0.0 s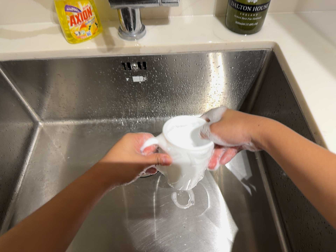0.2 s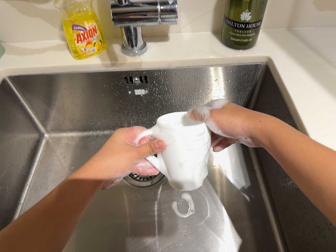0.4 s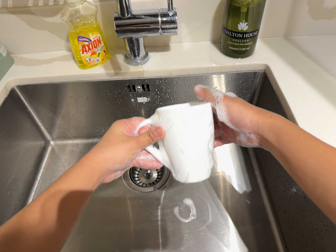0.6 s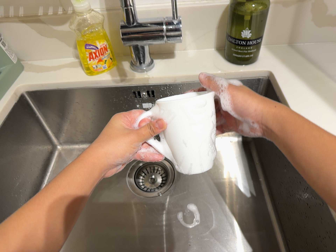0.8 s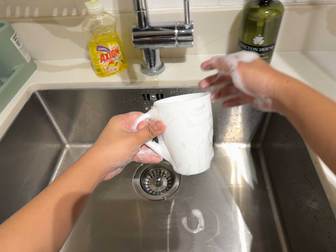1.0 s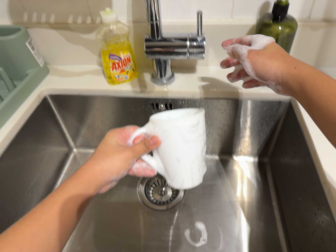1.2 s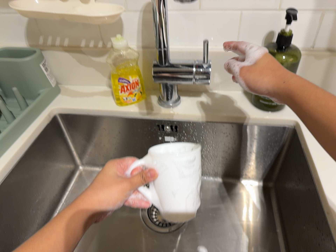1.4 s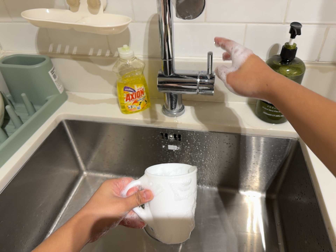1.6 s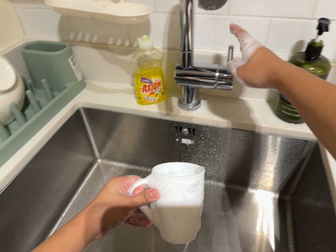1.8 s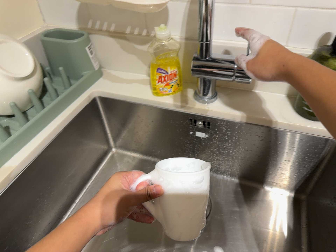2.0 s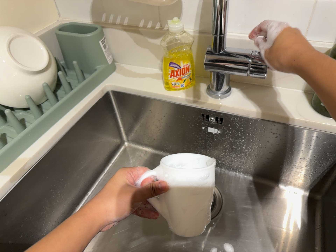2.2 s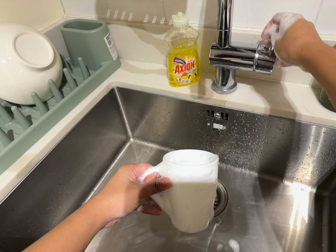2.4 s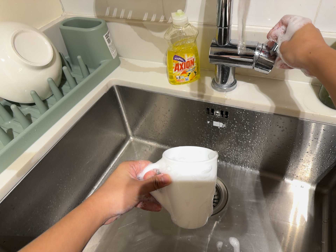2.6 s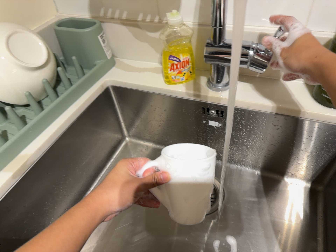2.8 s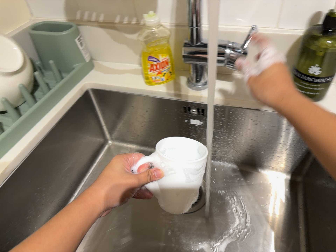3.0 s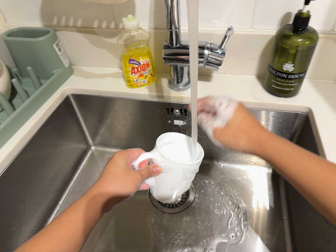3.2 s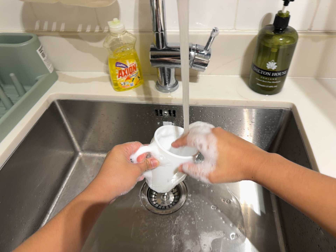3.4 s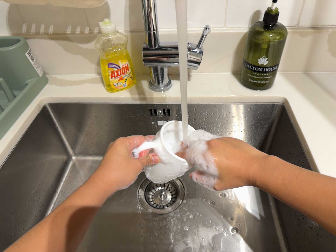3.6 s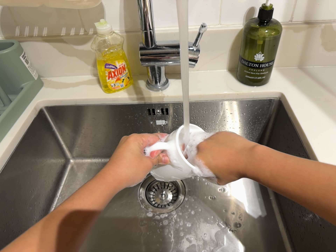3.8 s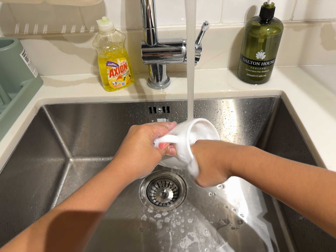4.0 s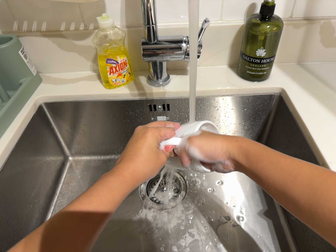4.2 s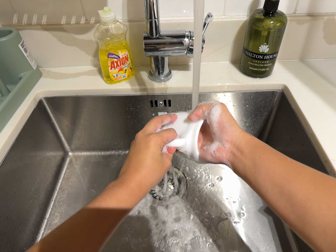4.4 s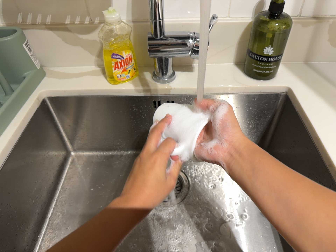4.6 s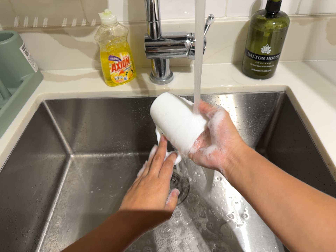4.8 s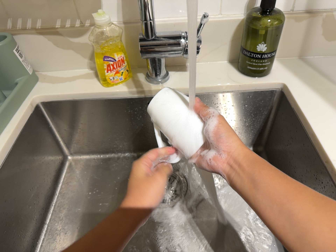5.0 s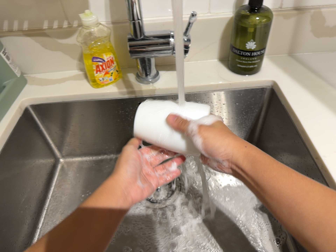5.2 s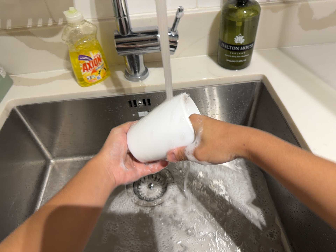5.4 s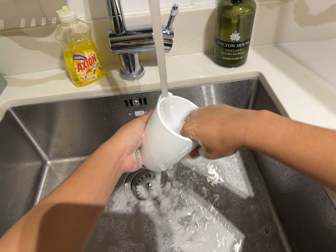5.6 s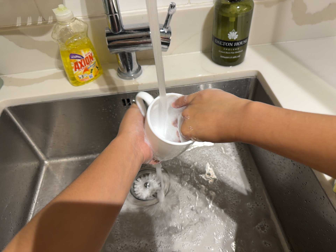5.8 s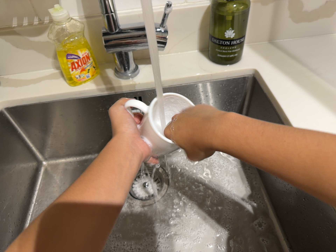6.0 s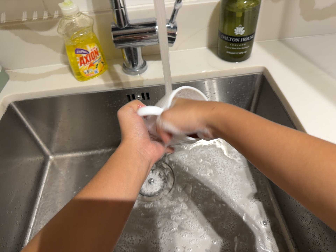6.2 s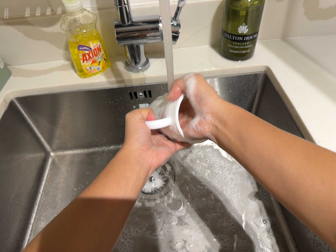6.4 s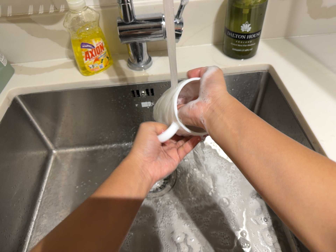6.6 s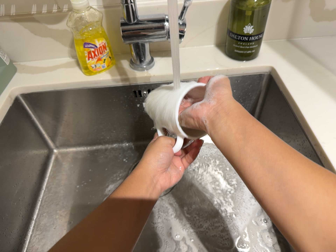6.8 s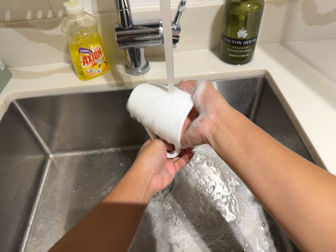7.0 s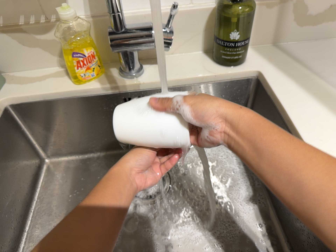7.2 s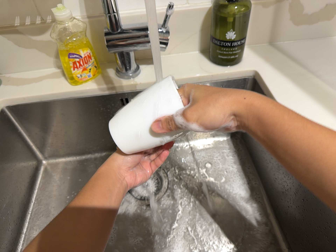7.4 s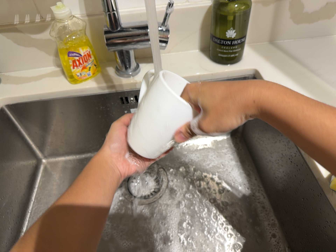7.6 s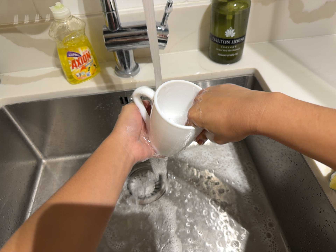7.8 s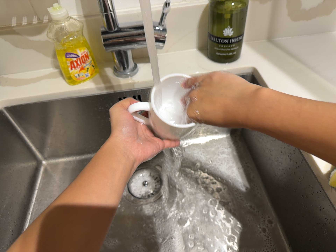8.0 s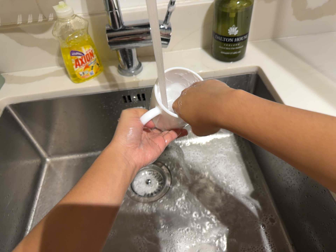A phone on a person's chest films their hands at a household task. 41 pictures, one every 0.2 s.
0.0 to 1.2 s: The camera travels backward, about 6 cm, so what stands in front gets smaller. Its aim tips toward the top of its view by about 10 degrees, and the scene shifts downward.
1.2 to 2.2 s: The camera swings to its left by about 15 degrees, and the scene slides to the right. It rolls about its line of sight by about 10 degrees, and the scene rotates clockwise.
2.2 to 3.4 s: The camera pans to its right by about 15 degrees. It rolls about its line of sight by about 10 degrees, and the scene rotates counterclockwise.
3.4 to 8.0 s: The camera shifts only a little, or ends up much as it began.
The film runs forward here.
